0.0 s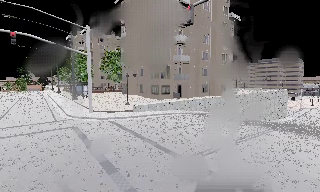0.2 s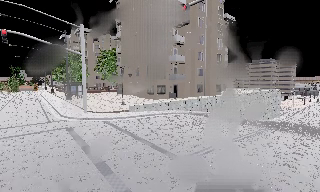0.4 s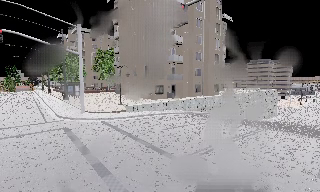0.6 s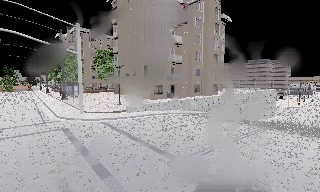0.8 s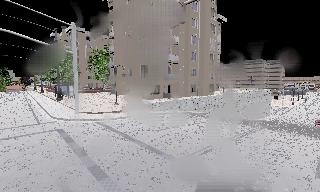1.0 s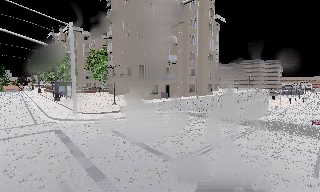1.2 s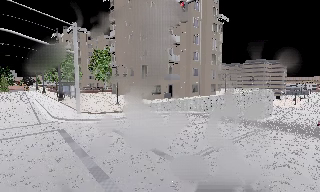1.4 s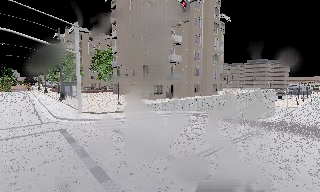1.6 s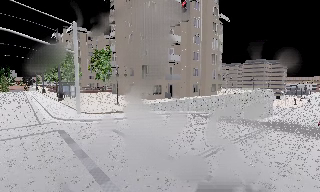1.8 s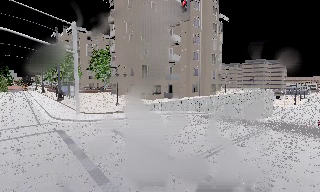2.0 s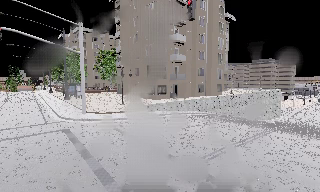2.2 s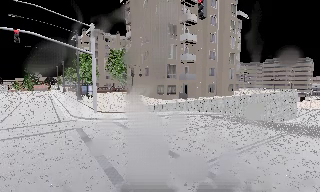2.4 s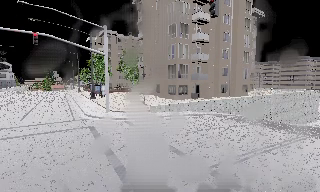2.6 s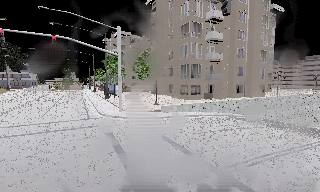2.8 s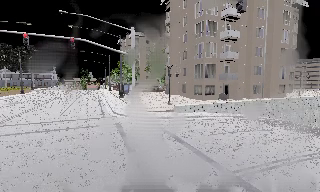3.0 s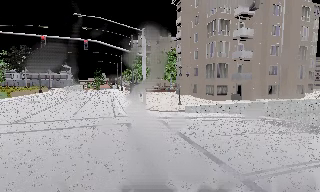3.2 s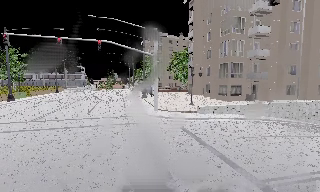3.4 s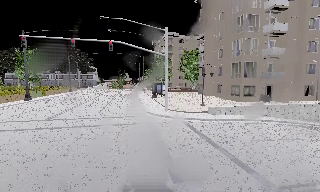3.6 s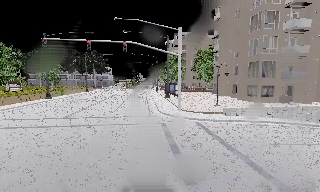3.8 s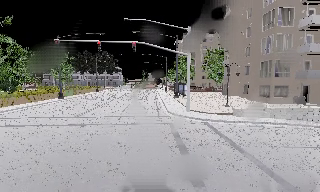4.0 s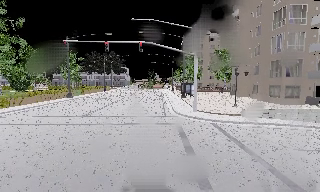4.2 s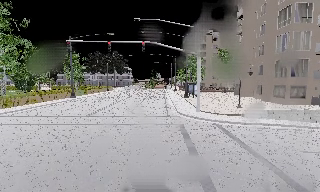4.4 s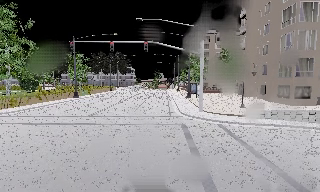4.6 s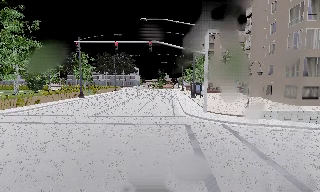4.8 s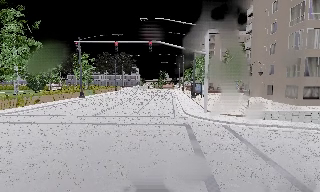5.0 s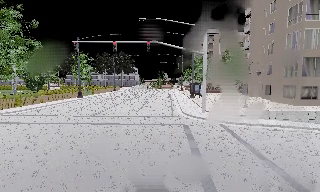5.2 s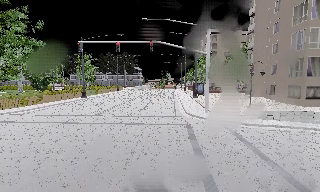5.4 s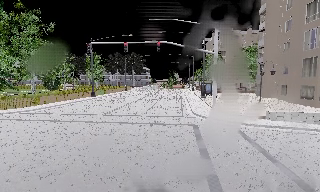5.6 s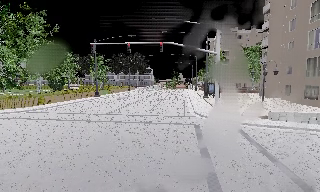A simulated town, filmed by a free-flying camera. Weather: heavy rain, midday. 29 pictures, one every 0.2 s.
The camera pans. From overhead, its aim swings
counterclockwise.
The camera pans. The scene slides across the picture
to the right.
0.0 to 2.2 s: The camera travels forward, about 0.5 m, so what stands in front looms larger.
2.2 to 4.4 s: The camera swings to its left by about 40 degrees, and the scene slides to the right.
4.4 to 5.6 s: The camera shifts only a little, or ends up much as it began.
The film runs forward here.
